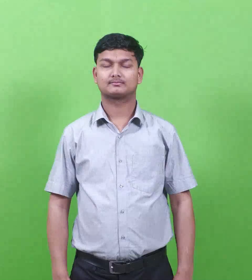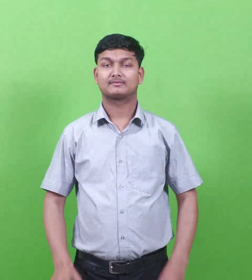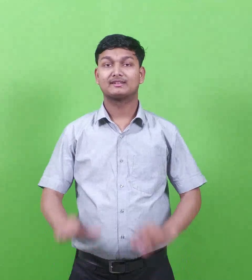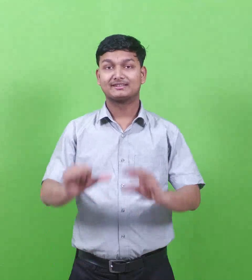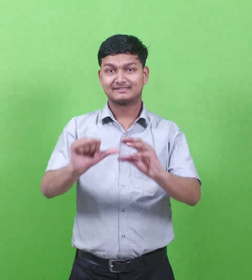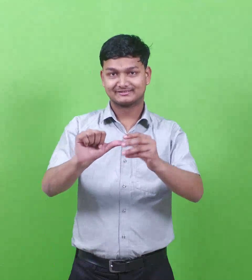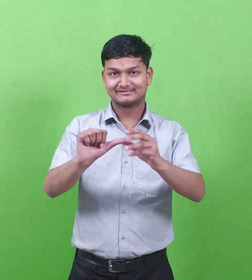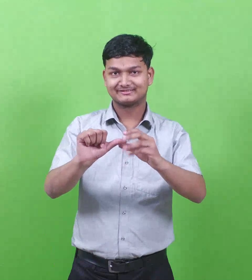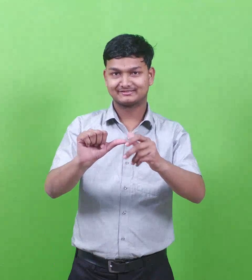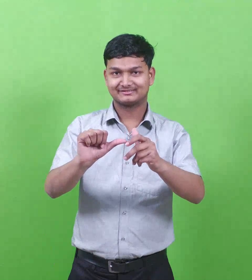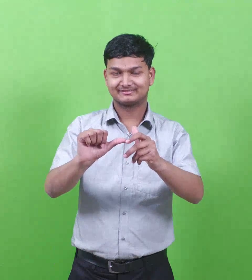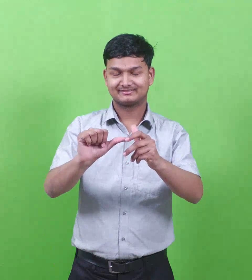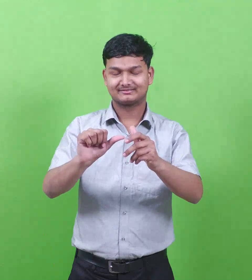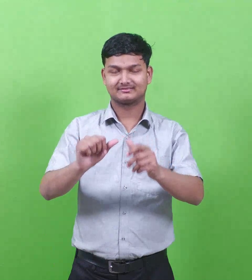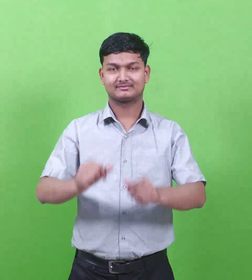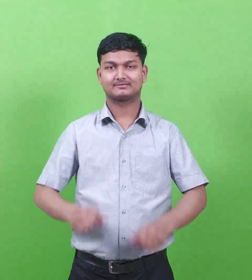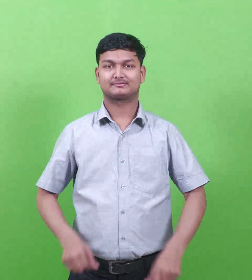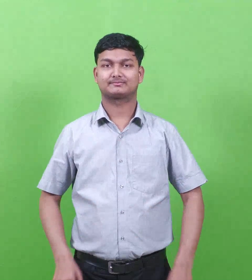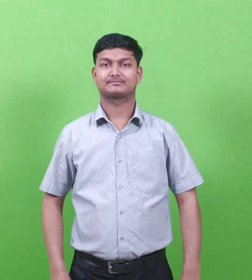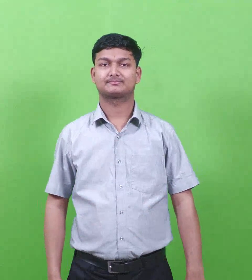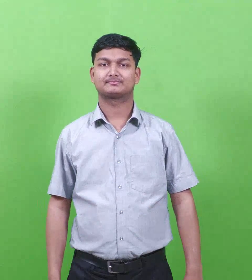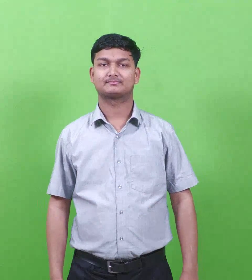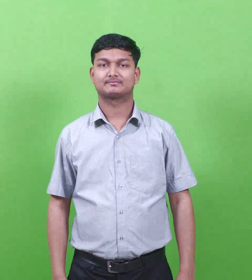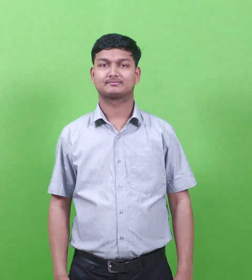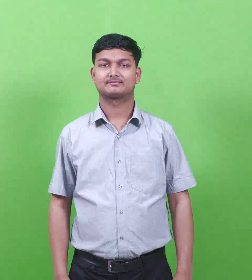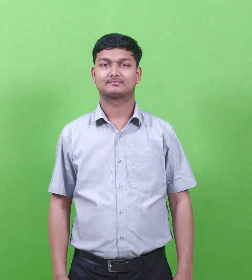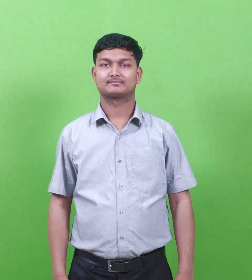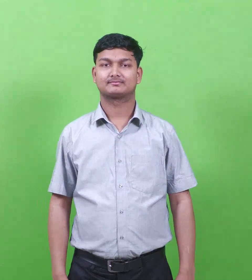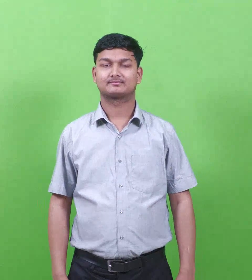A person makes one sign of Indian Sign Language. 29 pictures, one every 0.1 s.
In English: urbanus
